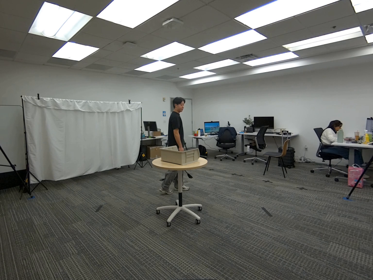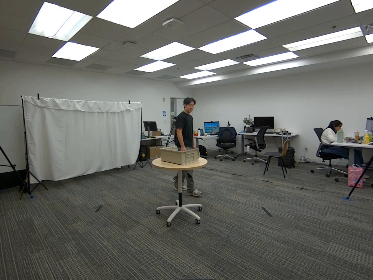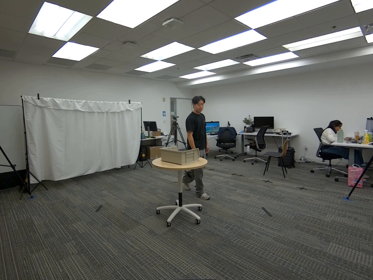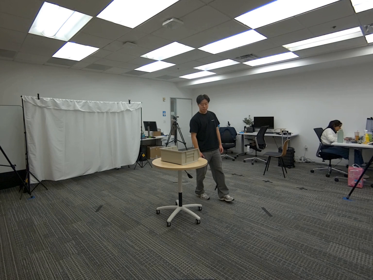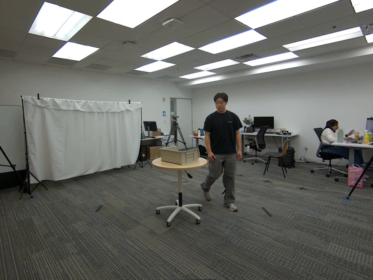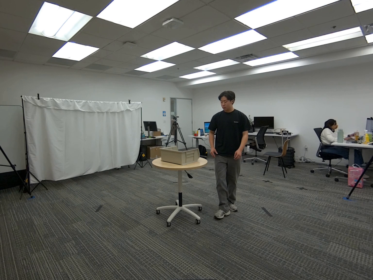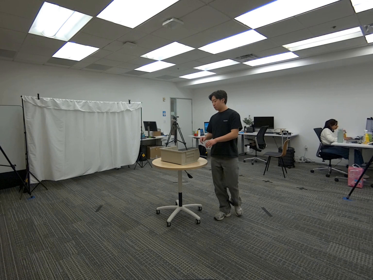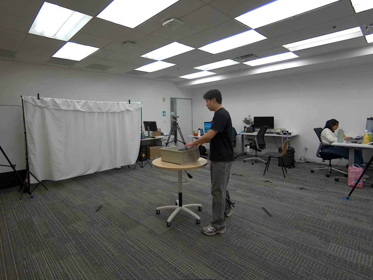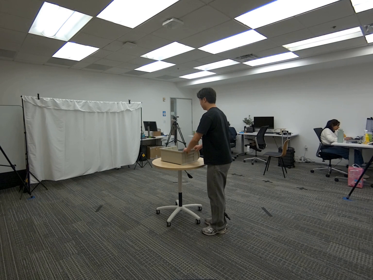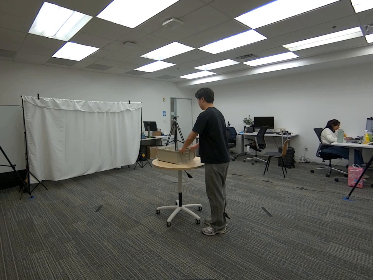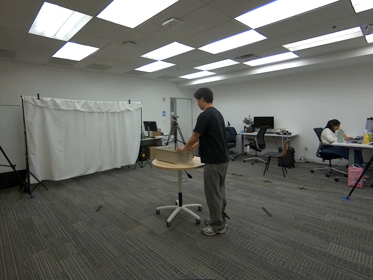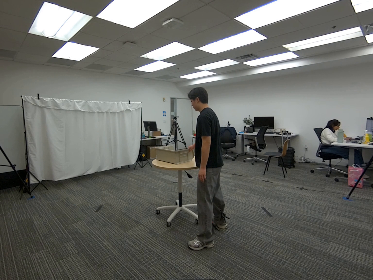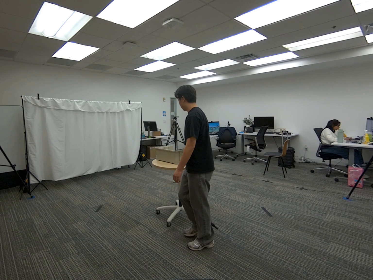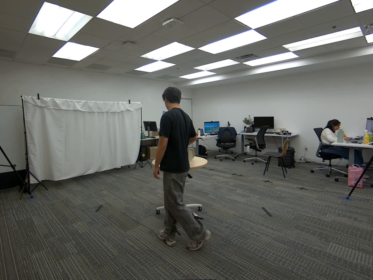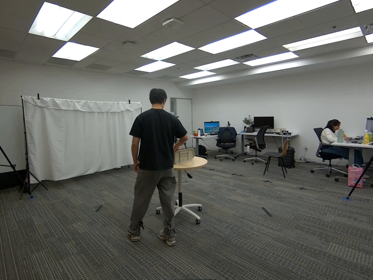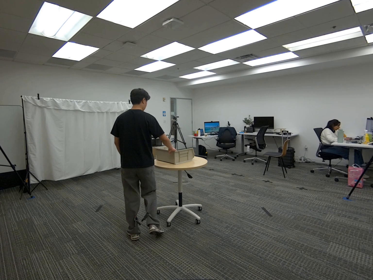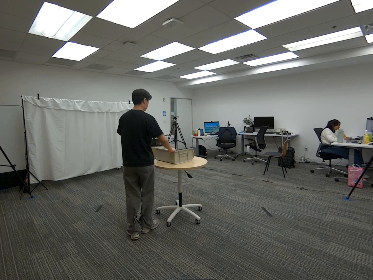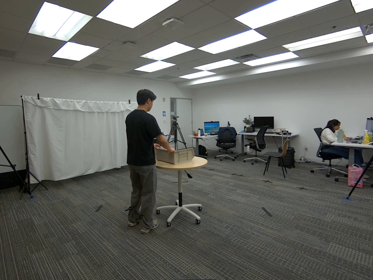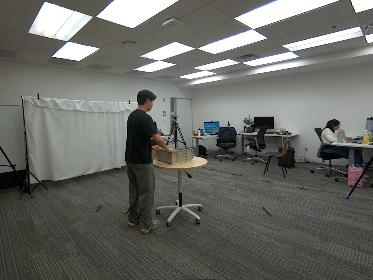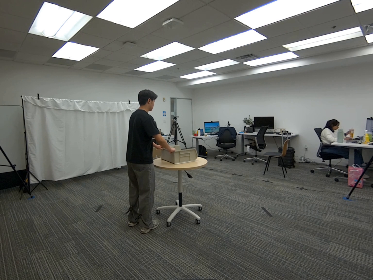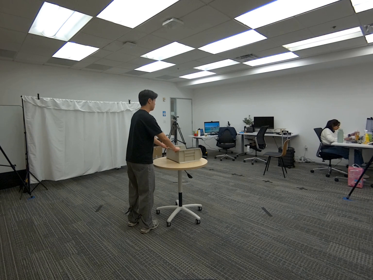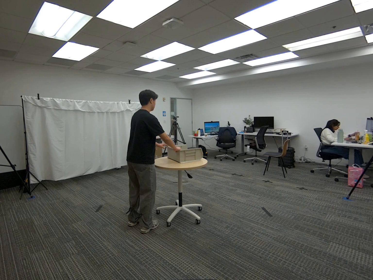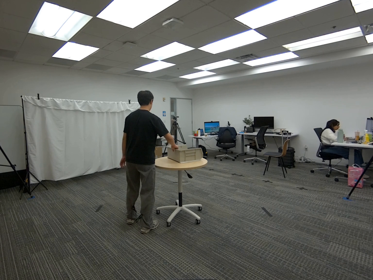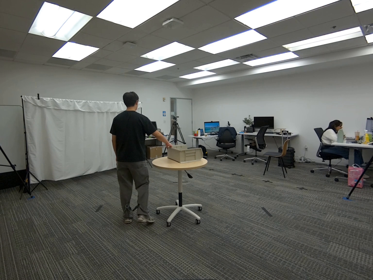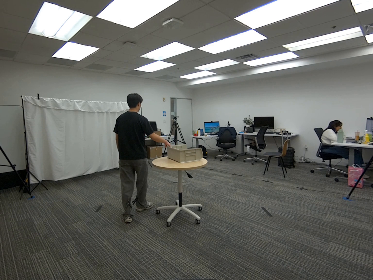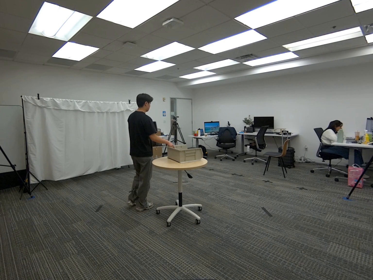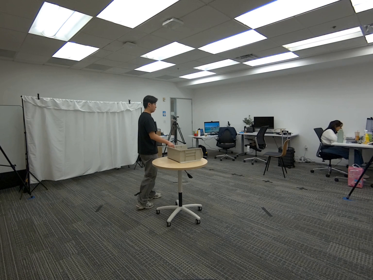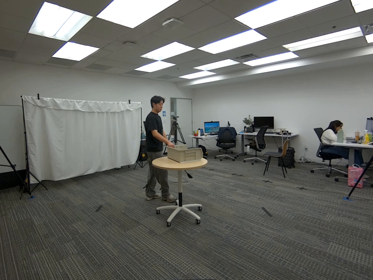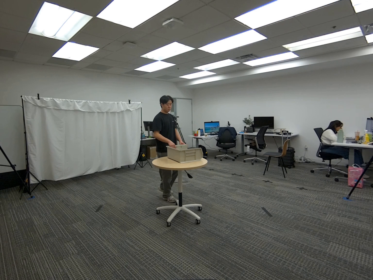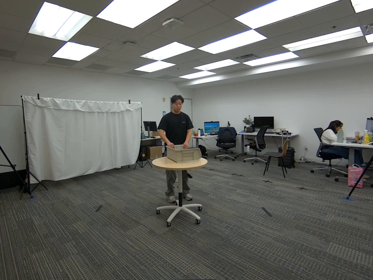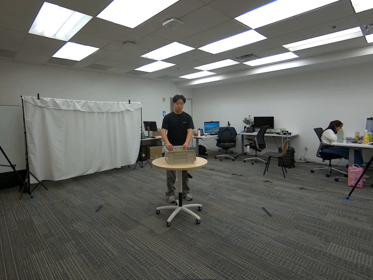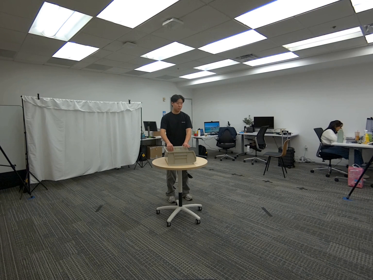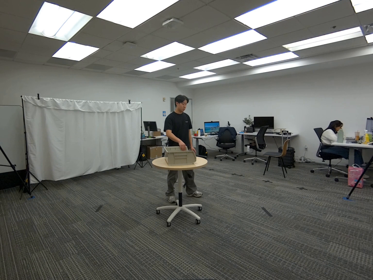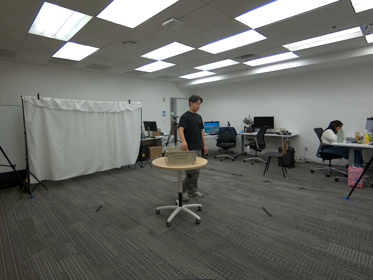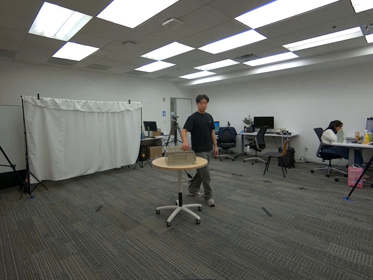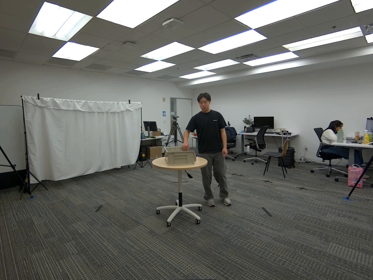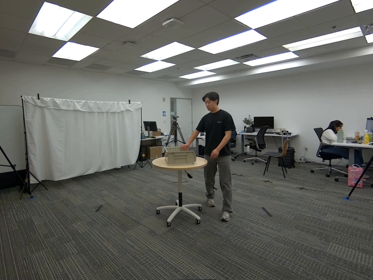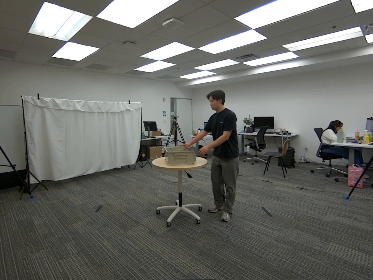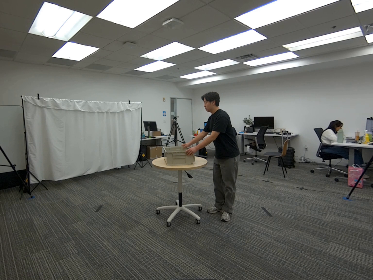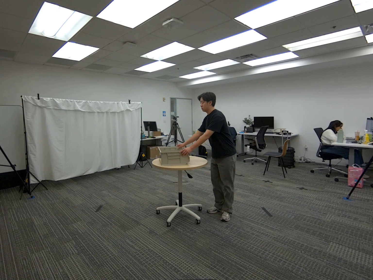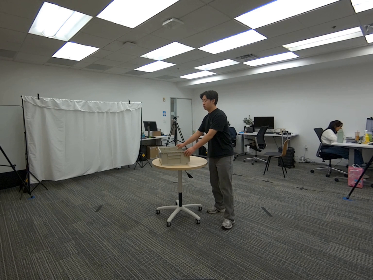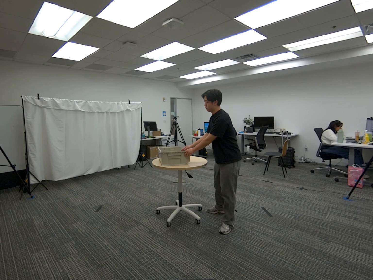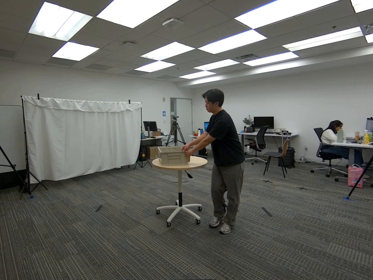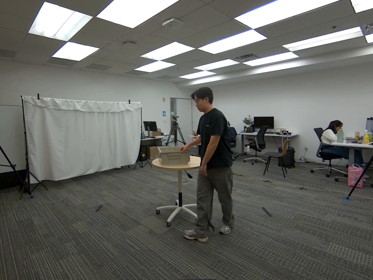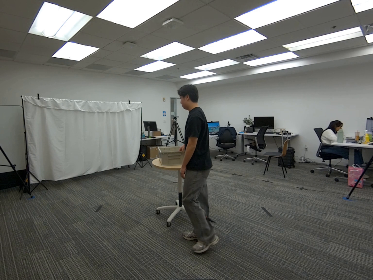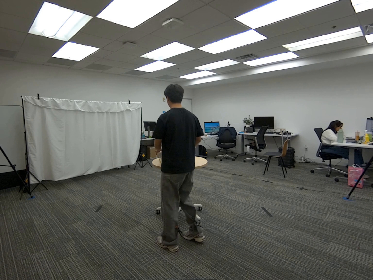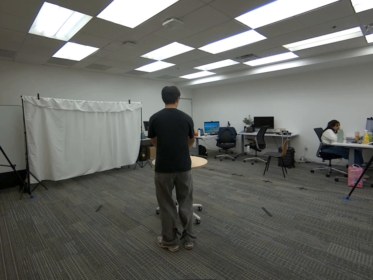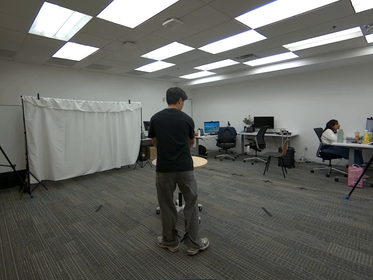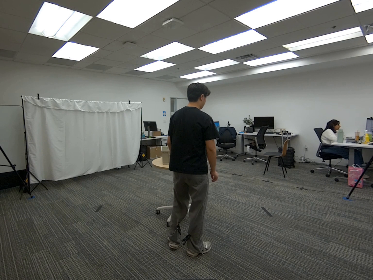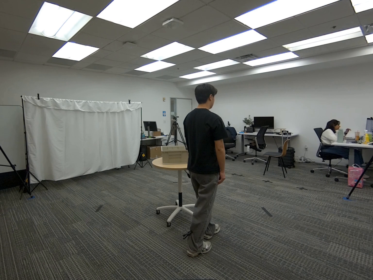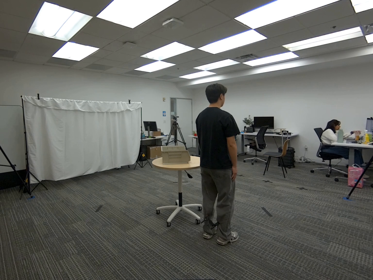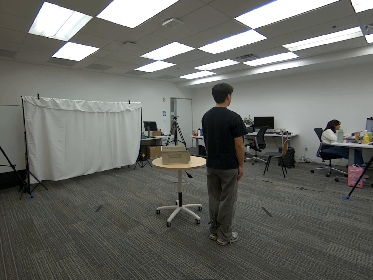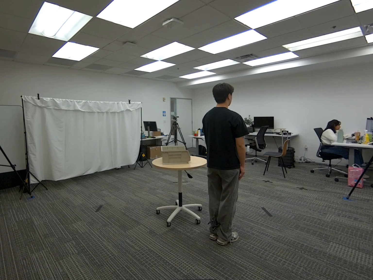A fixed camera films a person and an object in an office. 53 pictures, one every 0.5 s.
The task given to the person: Walk over to the beige bin on the round table and push the beige bin away from you as you walk around the round table. Always maintain one hand on the beige bin at all times. Step away when completed.
